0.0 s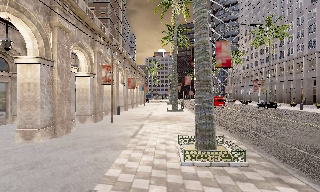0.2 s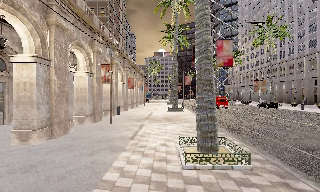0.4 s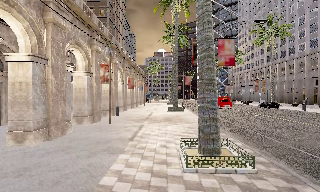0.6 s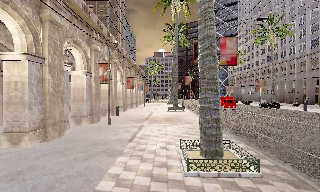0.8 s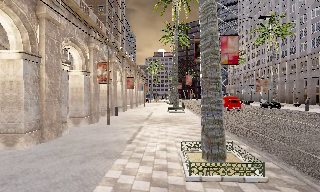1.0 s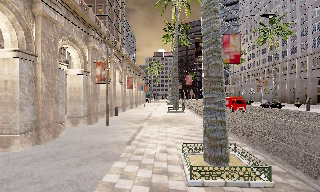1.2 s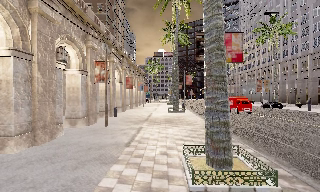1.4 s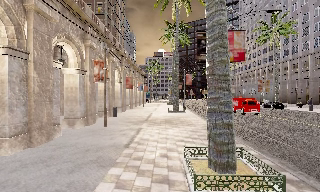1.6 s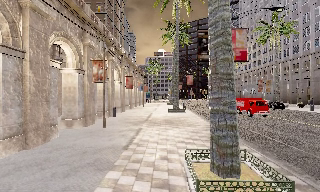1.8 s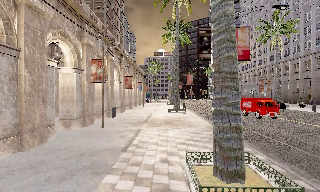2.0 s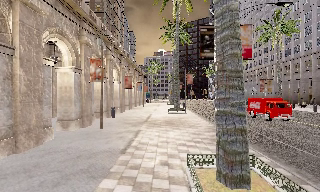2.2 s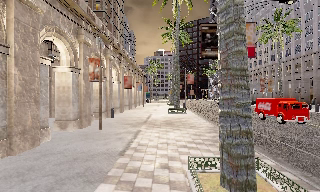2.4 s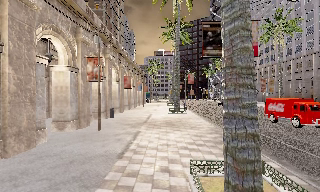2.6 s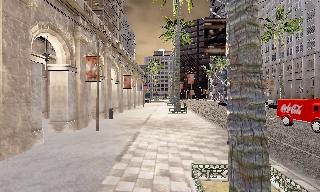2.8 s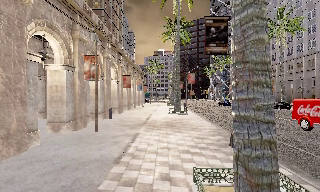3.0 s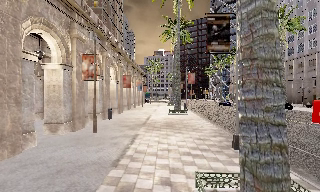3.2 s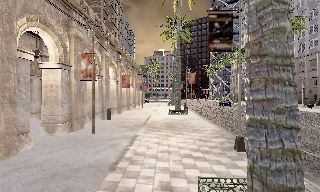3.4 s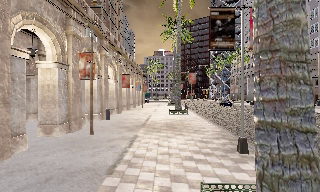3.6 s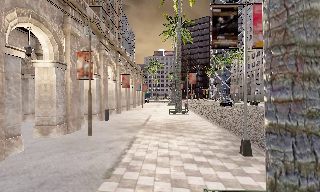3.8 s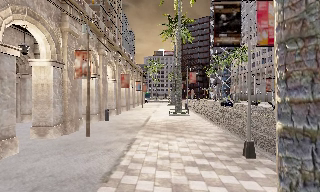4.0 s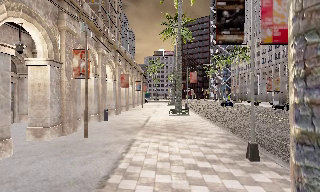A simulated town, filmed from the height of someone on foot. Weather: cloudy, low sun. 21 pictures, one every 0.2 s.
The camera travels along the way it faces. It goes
forward.
0.0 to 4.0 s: The camera travels forward, about 5 m, so what stands in front looms larger.
The film runs forward here.
